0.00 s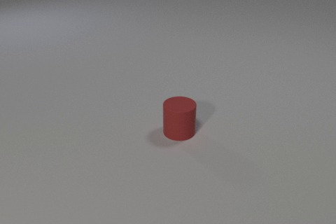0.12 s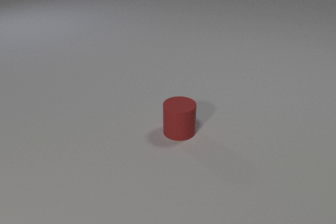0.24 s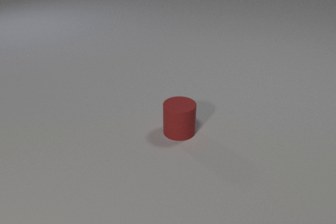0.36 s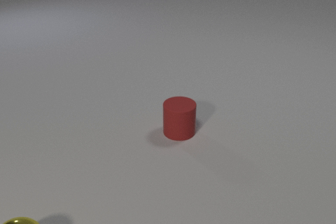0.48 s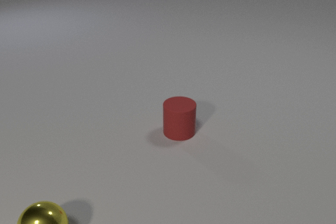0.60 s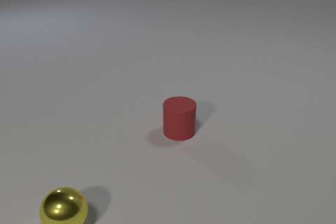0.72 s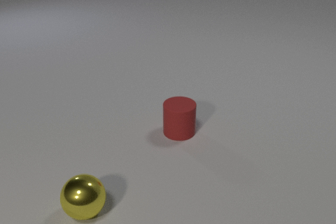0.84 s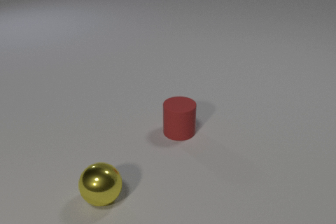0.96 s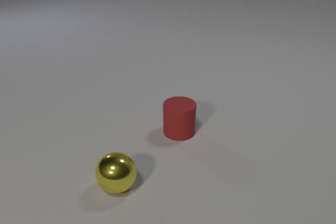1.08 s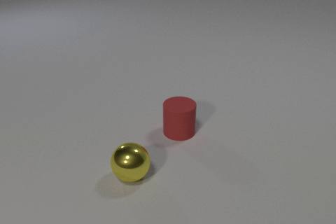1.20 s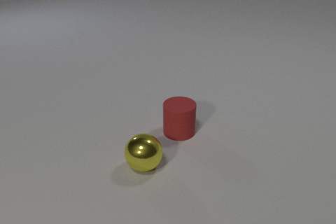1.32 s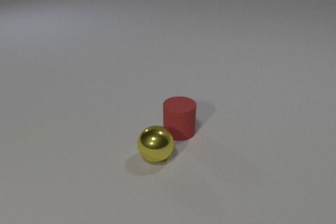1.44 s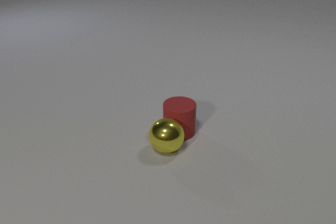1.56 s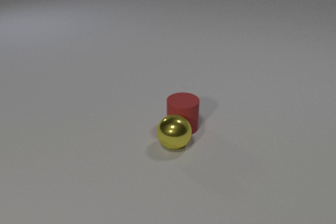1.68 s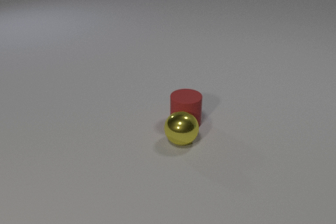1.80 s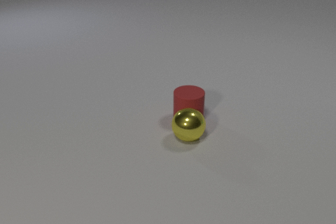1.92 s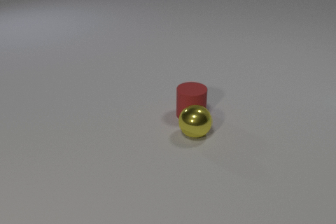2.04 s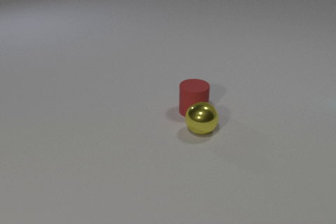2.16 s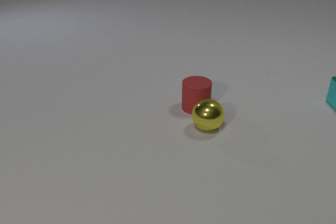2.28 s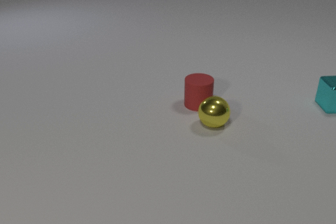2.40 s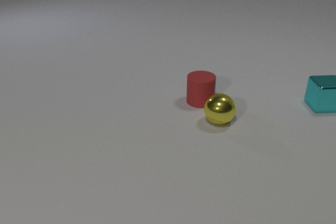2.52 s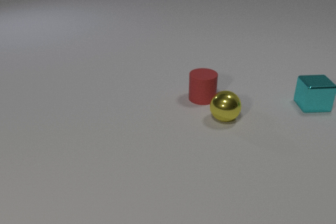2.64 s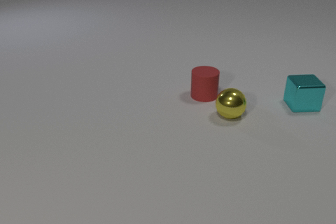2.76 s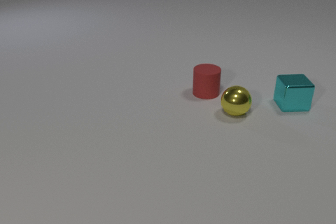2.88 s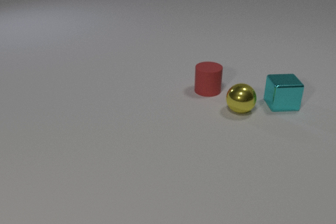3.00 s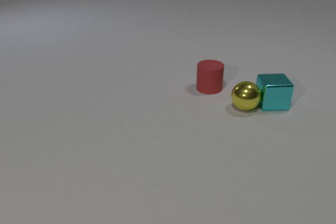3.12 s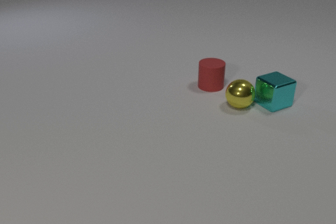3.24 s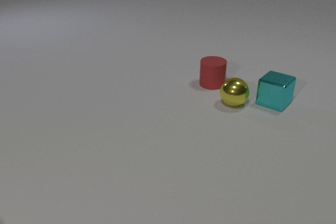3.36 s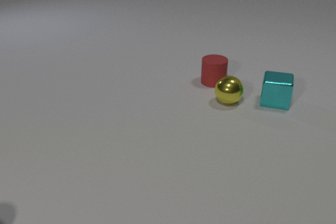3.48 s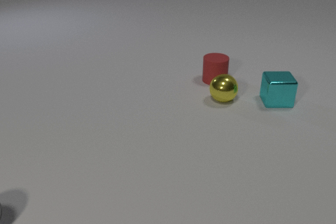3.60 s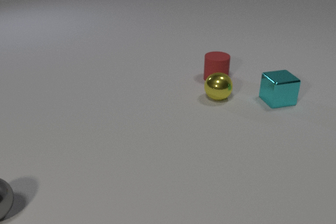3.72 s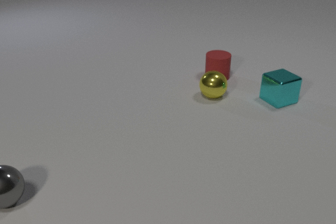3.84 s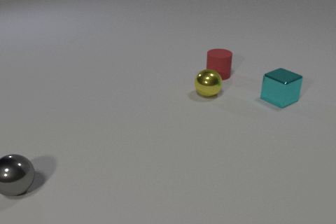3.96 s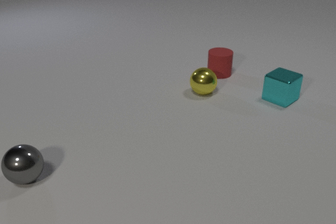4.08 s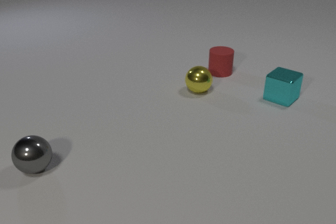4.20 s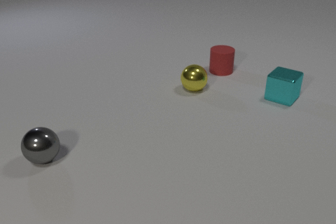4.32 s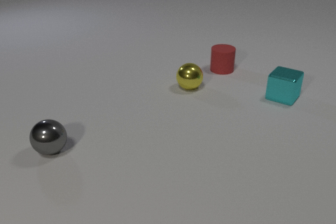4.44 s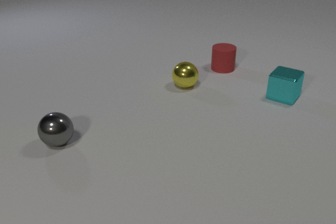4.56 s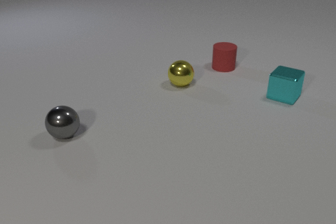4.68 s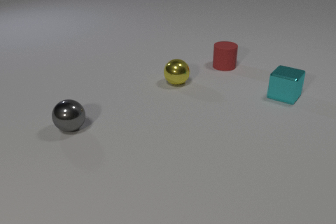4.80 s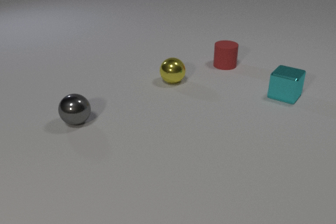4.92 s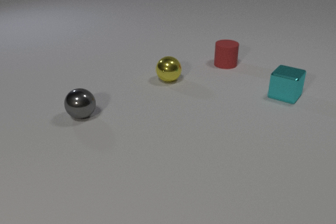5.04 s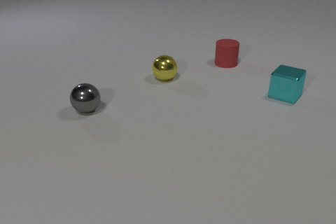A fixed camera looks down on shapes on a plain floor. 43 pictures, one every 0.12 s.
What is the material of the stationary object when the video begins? rubber.
How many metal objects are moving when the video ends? 3.
What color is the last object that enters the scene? gray.
0.00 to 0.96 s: The yellow metal sphere comes in at the bottom edge, rolls to the right and away from the camera.
0.96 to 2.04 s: The yellow metal sphere rolls away from the camera and to the right. The red rubber cylinder slides away from the camera. The yellow metal sphere and the red rubber cylinder collide.
2.04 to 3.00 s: The yellow metal sphere rolls away from the camera and to the right. The red rubber cylinder slides away from the camera. The cyan metal cube comes in at the right edge, slides to the left. The yellow metal sphere and the cyan metal cube collide.
3.00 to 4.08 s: The yellow metal sphere rolls to the left and away from the camera. The red rubber cylinder slides away from the camera. The cyan metal cube slides away from the camera and to the right, spins so that its near face slides to the right, counterclockwise seen from above. The gray metal sphere comes in at the left edge, rolls away from the camera and to the right.
4.08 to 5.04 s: The yellow metal sphere rolls to the left and away from the camera. The red rubber cylinder slides away from the camera. The cyan metal cube slides away from the camera. The gray metal sphere rolls away from the camera and to the right.
